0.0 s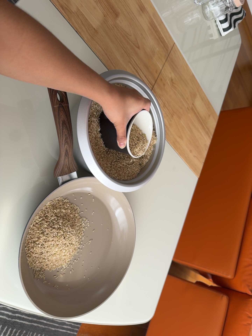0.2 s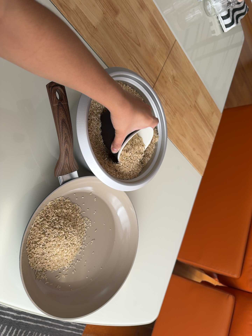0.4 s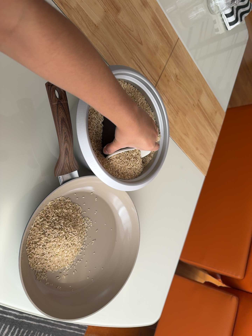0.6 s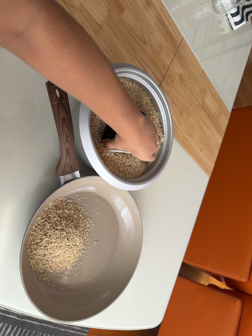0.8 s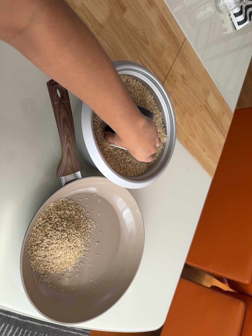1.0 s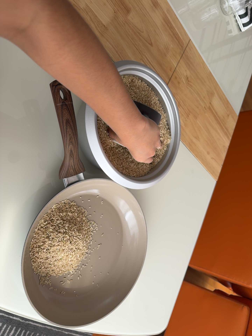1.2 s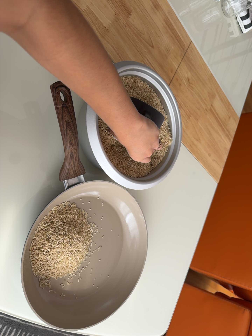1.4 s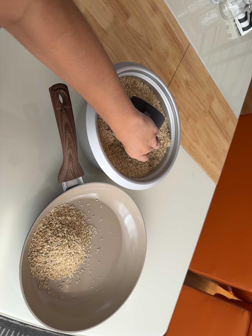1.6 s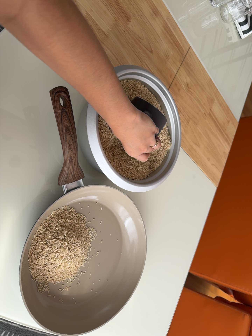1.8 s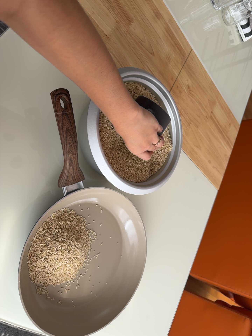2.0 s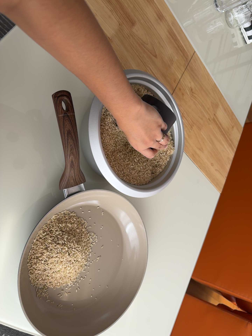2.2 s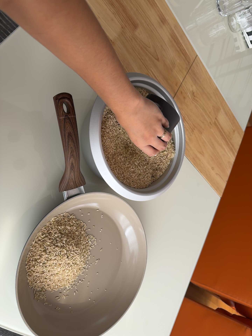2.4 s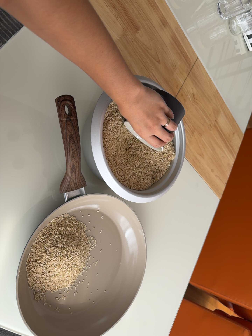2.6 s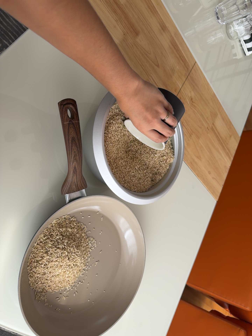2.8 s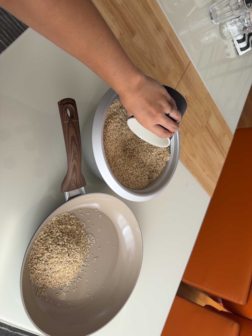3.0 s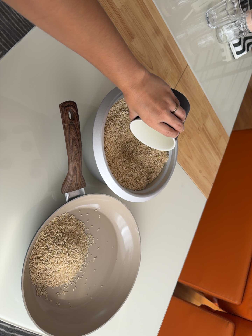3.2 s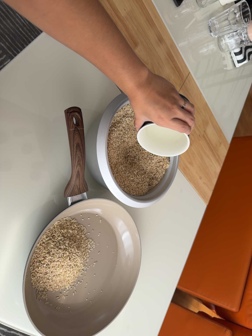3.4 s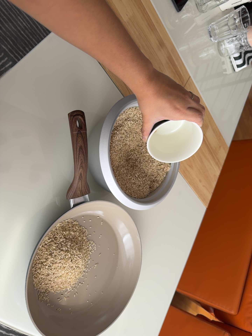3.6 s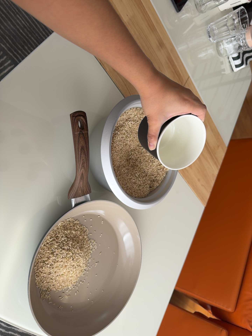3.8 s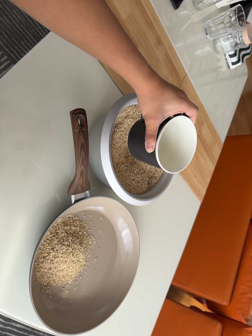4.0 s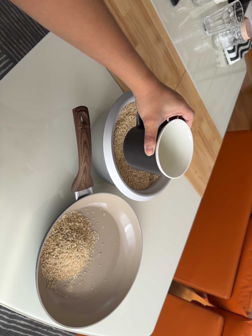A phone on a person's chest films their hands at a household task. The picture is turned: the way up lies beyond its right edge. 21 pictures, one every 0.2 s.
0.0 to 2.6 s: The camera shifts only a little, or ends up much as it began.
2.6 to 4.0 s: The camera travels backward and to its left, about 8 cm, so what stands in front gets smaller.
The film runs backward here.
